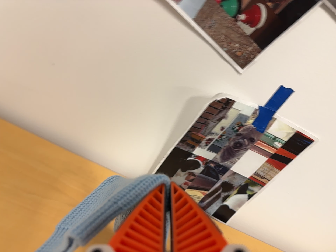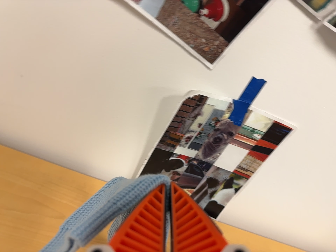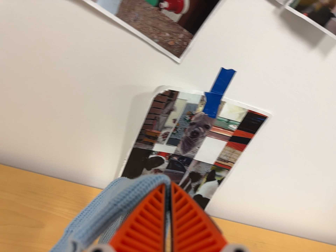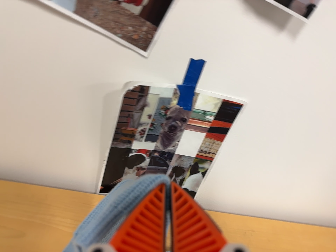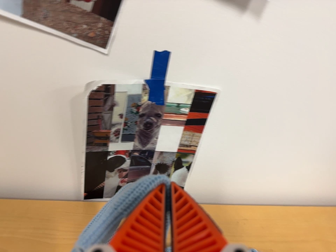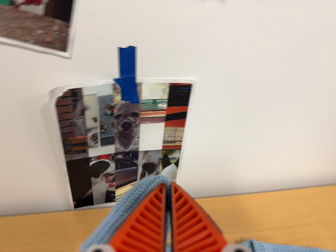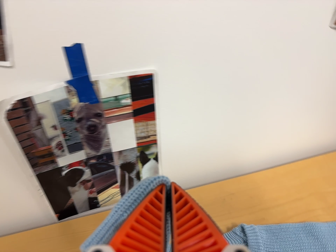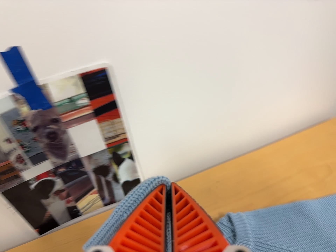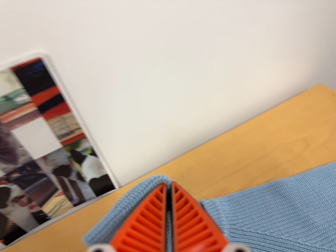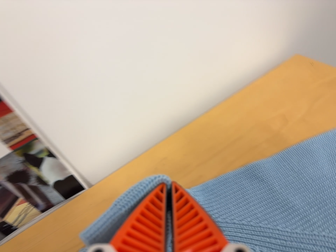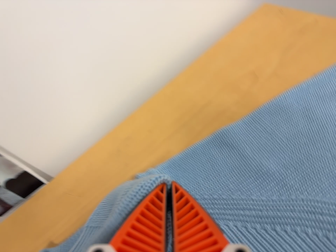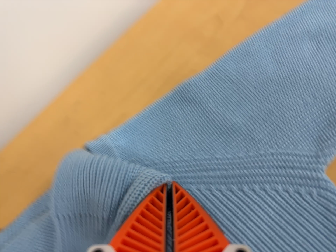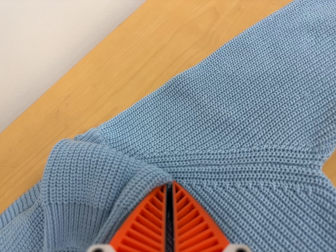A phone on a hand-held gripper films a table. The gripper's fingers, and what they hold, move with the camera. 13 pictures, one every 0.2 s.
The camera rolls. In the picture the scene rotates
counterclockwise.
The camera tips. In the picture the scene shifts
upward.
0.0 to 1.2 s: The camera travels to its right, about 24 cm, so close, fixed things drift to the left. It rolls about its line of sight by about 35 degrees, and the scene rotates counterclockwise.
1.2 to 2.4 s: The scene slides to the left, as the camera pans about 10 degrees to its right. It travels to its right and forward, about 30 cm, so close, fixed things drift to the left. Its aim tips toward the bottom of its view by about 20 degrees, and the scene shifts upward. It rolls about its line of sight by about 30 degrees, and the scene rotates counterclockwise.
The film runs forward here.
